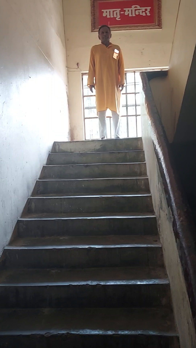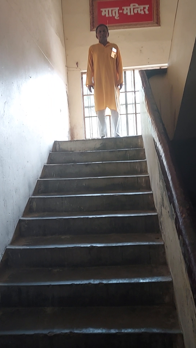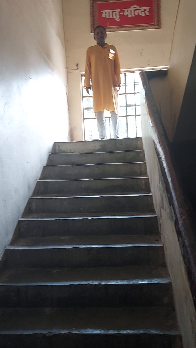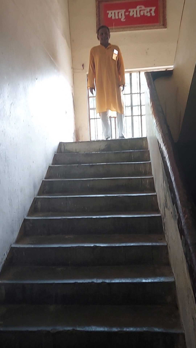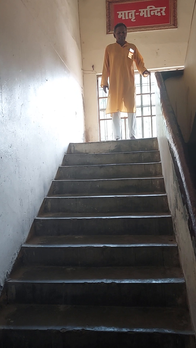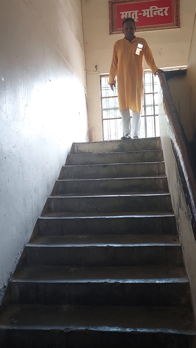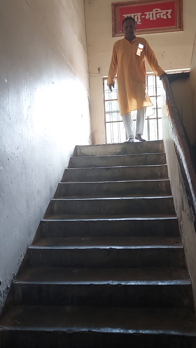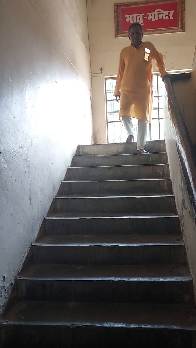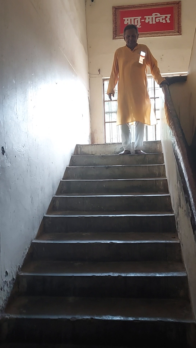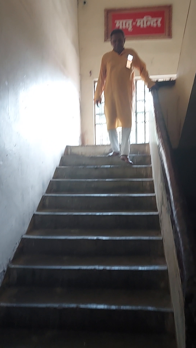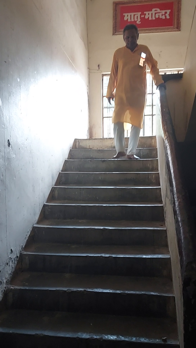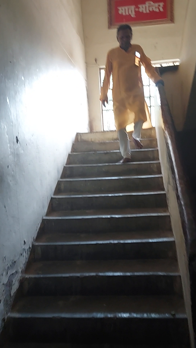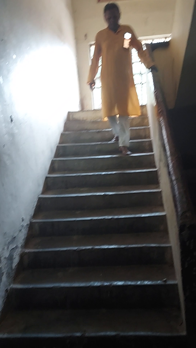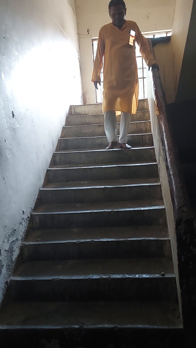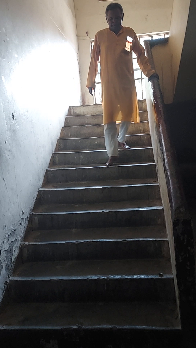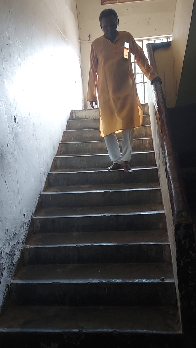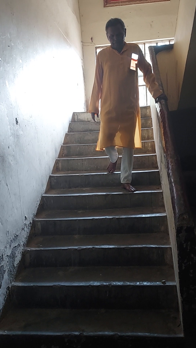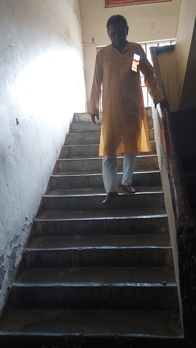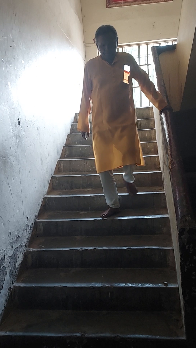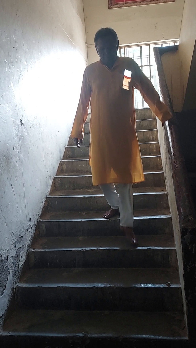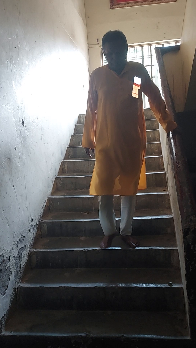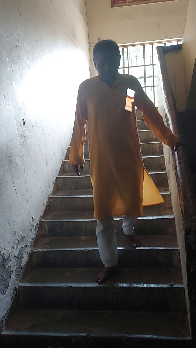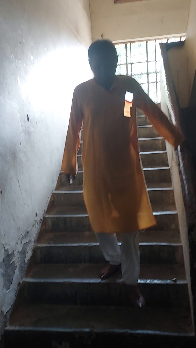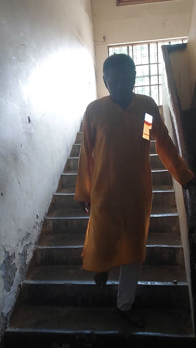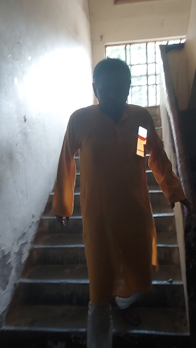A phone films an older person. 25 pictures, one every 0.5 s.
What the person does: Going down stairs.
